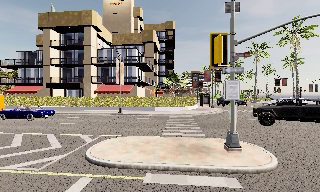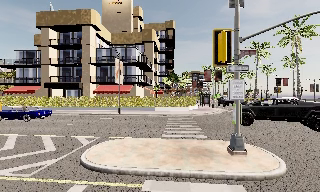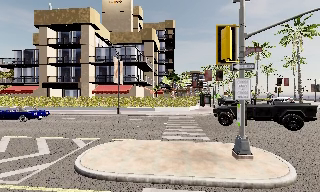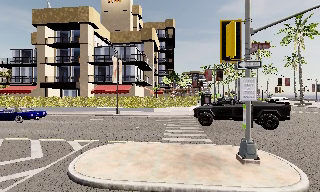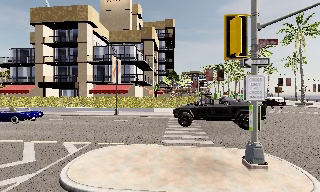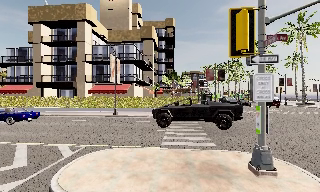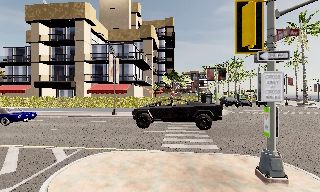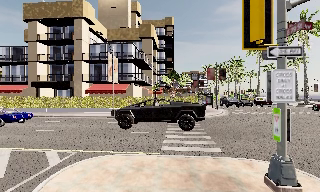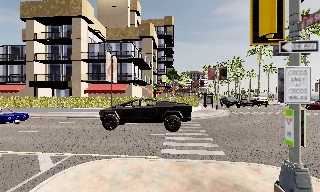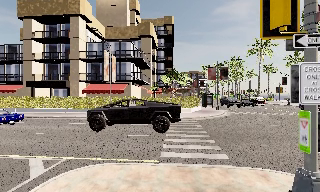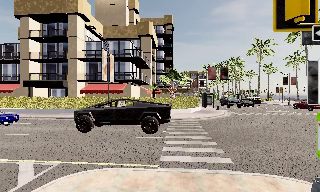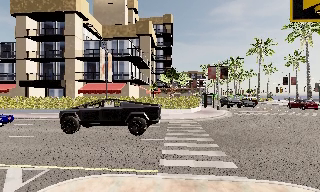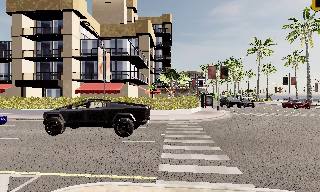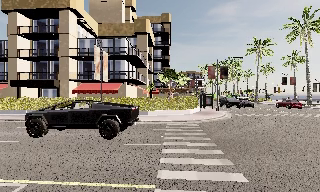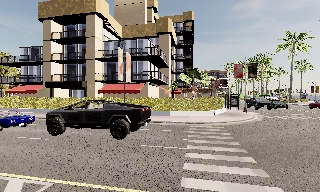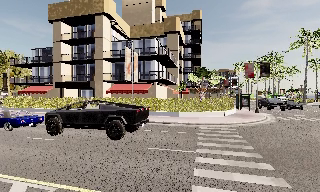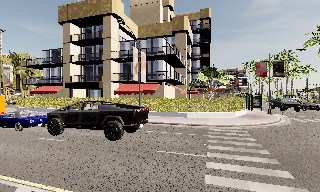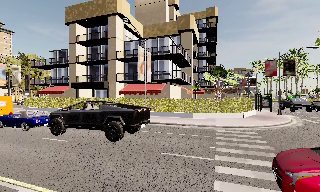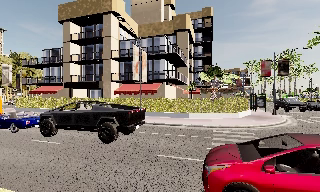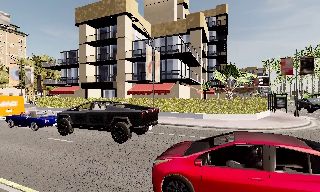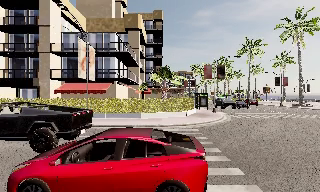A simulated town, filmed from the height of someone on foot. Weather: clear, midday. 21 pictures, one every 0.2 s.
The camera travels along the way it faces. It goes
forward.
0.0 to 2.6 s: The camera travels forward, about 5 m, so what stands in front looms larger.
2.6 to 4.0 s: The camera travels forward, about 1.5 m, so what stands in front looms larger. It loses speed.
The film runs forward here.
